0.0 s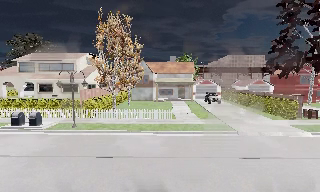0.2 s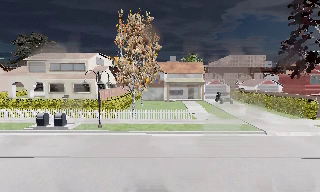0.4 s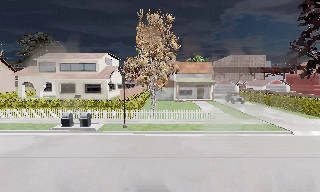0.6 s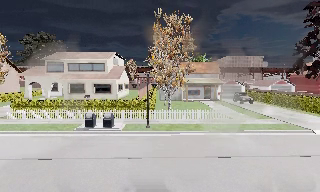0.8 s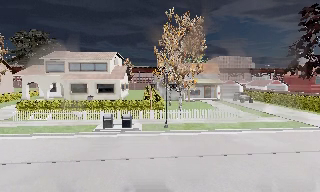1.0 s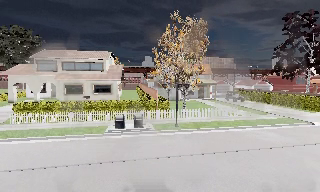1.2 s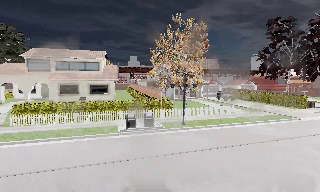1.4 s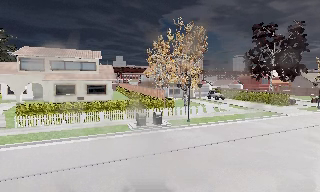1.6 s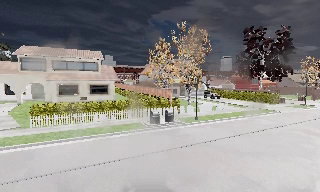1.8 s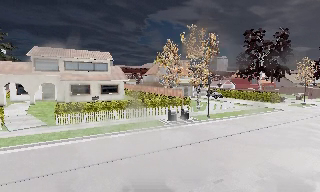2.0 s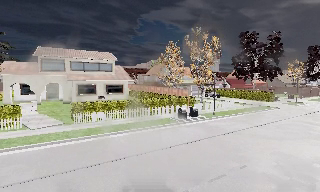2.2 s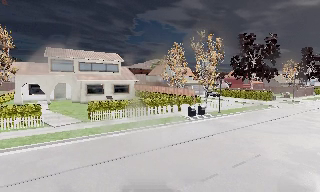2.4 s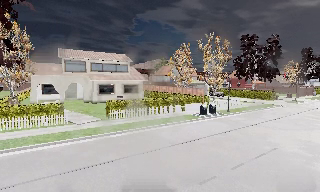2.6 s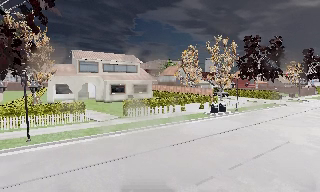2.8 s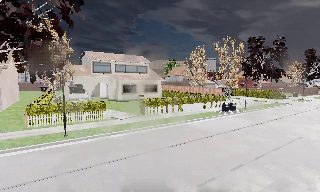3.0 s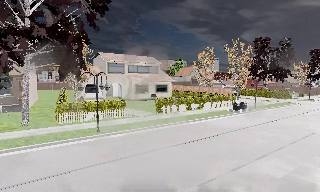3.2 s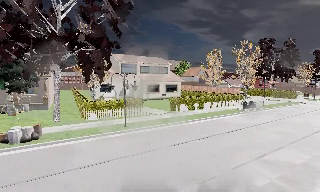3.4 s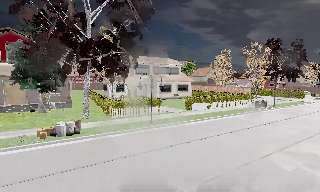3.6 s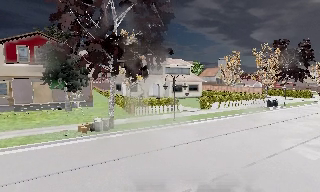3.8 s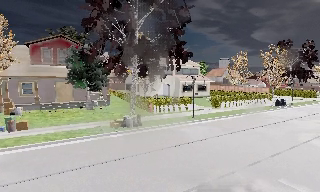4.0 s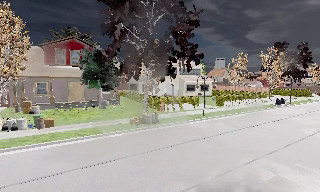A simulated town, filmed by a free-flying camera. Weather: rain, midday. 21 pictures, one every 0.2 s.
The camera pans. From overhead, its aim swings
clockwise.
0.0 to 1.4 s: The camera pans to its right, which is clockwise from overhead, by about 25 degrees. It travels to its left, about 15 m, so close, fixed things drift to the right.
1.4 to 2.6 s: The camera pans to its right, which is clockwise from overhead, by about 10 degrees. It travels to its left and backward, about 12 m, so close, fixed things drift to the right.
2.6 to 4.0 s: The camera travels to its left and backward, about 15 m, so close, fixed things drift to the right.
The film runs backward here.
